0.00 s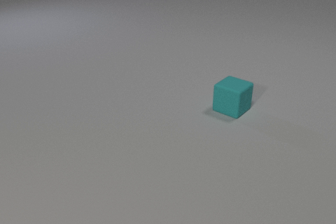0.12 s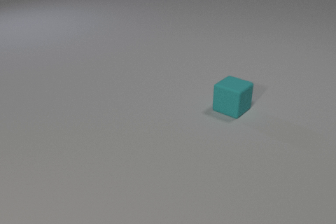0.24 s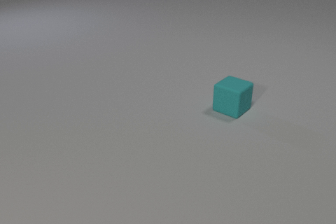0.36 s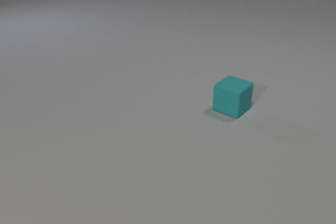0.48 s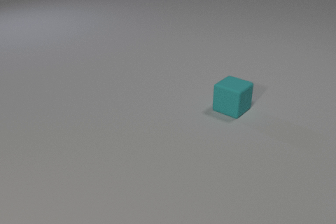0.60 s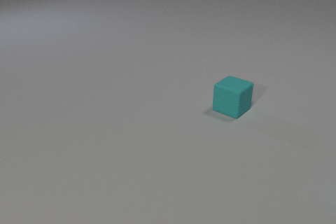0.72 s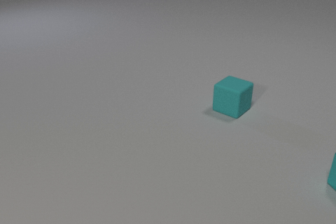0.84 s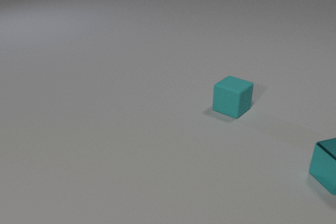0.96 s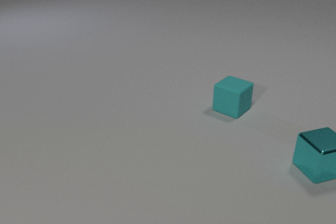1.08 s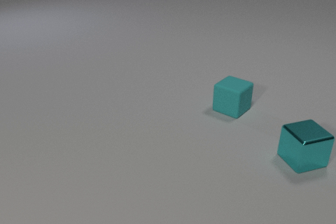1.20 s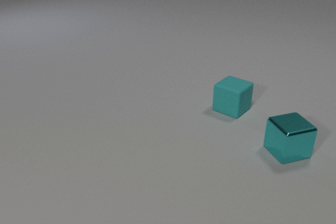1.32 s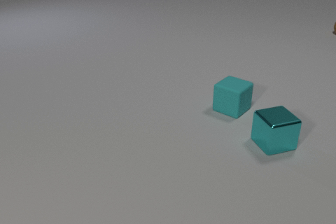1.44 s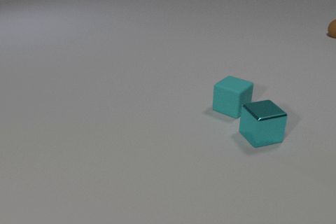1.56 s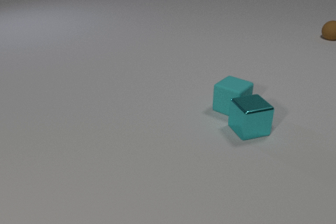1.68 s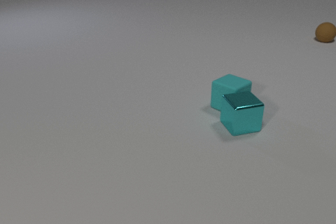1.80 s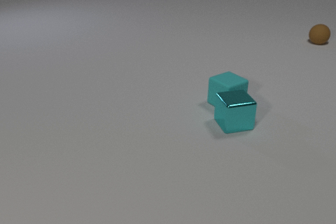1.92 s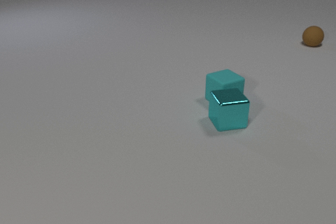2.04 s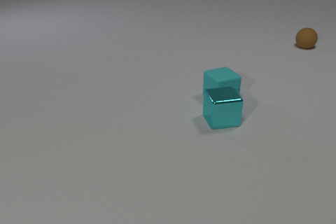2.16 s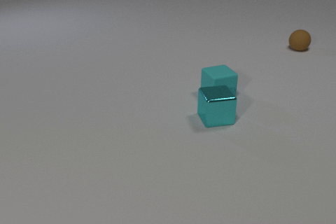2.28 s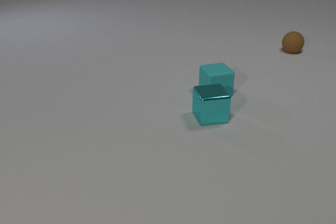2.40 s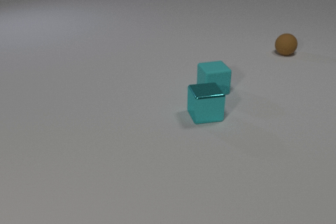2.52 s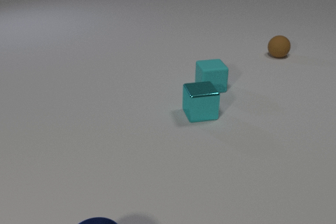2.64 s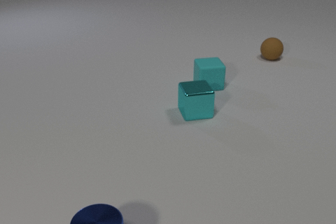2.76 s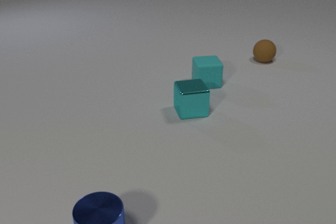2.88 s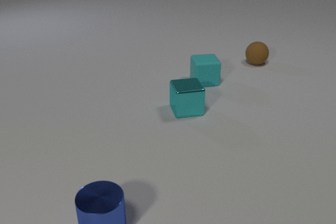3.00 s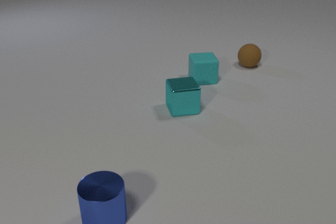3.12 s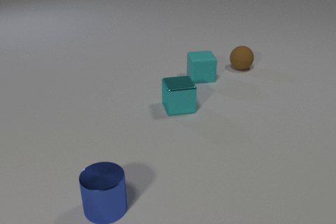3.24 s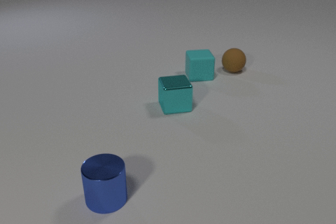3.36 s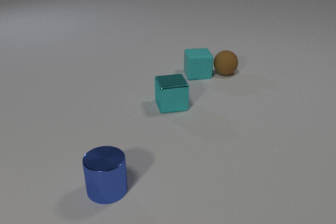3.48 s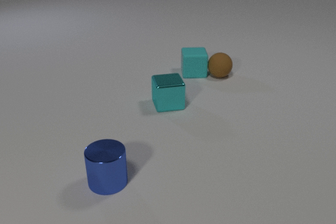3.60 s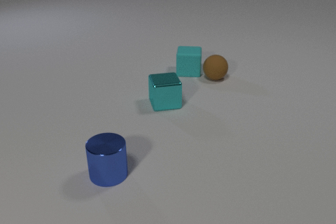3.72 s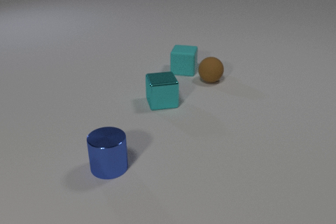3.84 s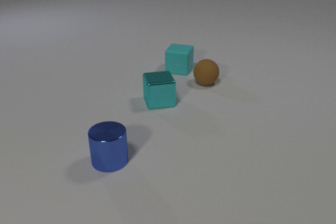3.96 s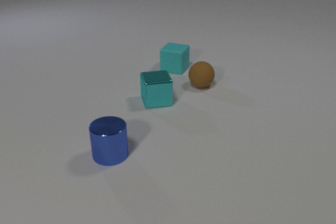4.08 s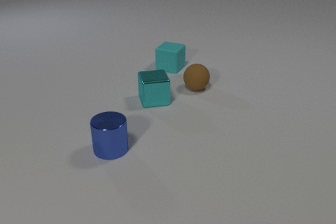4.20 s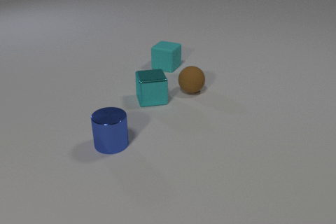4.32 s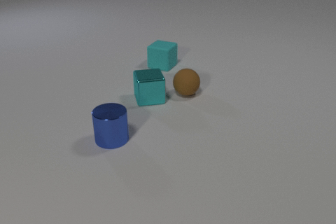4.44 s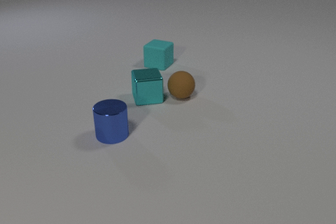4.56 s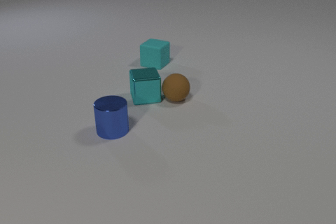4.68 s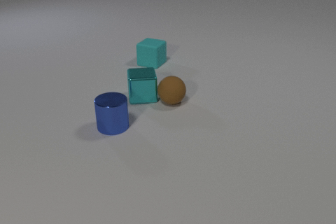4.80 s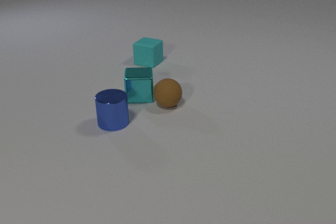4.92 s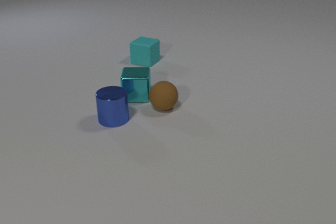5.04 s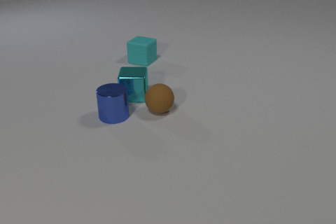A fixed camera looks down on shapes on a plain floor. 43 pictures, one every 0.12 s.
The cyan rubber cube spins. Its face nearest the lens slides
to the left.
The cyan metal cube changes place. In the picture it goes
to the left.
0.00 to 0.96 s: The cyan metal cube comes in at the right edge, slides to the left and away from the camera.
0.96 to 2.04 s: The cyan metal cube slides to the left and away from the camera. The cyan rubber cube slides away from the camera and to the left, spins so that its near face slides to the left, clockwise seen from above. The brown rubber sphere comes in at the right edge, rolls toward the camera and to the left. The cyan metal cube and the cyan rubber cube collide.
2.04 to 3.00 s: The cyan metal cube slides to the left and away from the camera. The cyan rubber cube slides away from the camera and to the left. The brown rubber sphere rolls toward the camera and to the left. The blue metal cylinder comes in at the bottom edge, slides away from the camera.
3.00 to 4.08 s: The cyan metal cube slides to the left and away from the camera. The cyan rubber cube slides to the left and away from the camera, spins clockwise seen from above by about 30 degrees, its near face sliding to the left. The brown rubber sphere rolls toward the camera and to the left. The blue metal cylinder slides away from the camera. The cyan rubber cube and the brown rubber sphere collide.
4.08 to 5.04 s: The cyan metal cube slides to the left and away from the camera. The cyan rubber cube slides to the left and away from the camera. The brown rubber sphere rolls toward the camera and to the left. The blue metal cylinder slides away from the camera. The cyan metal cube and the brown rubber sphere collide.
How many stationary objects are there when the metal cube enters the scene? 1.
Are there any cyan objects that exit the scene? no.
What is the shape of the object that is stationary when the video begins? cube.
